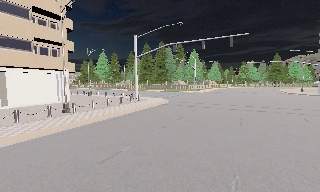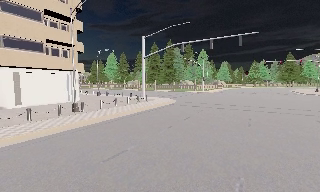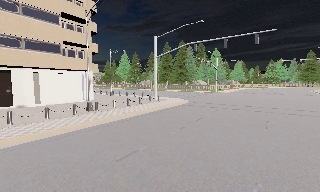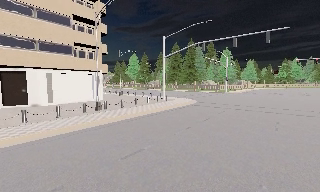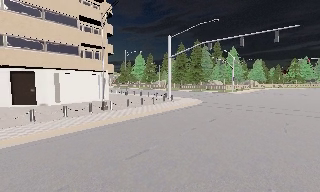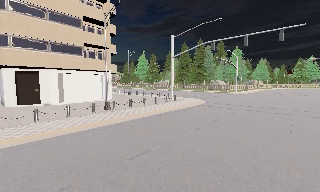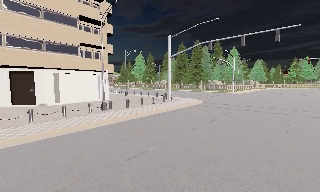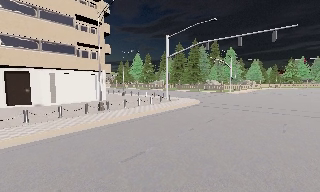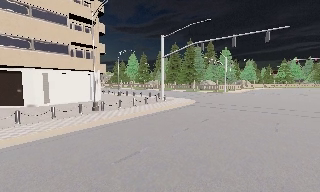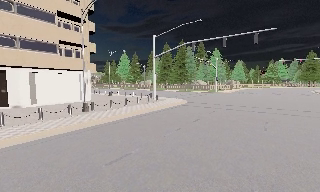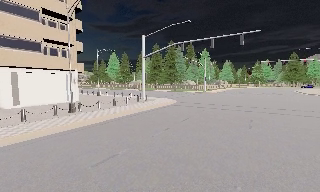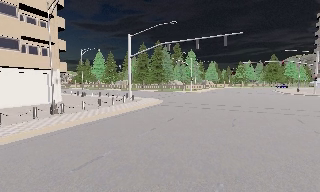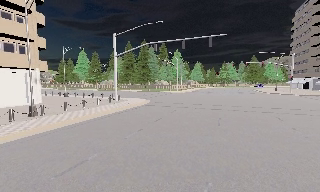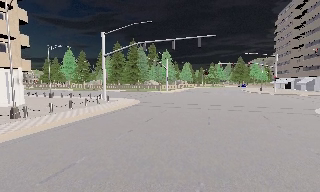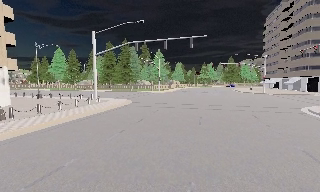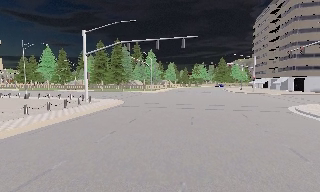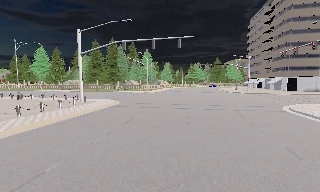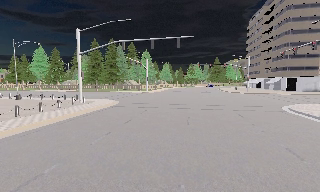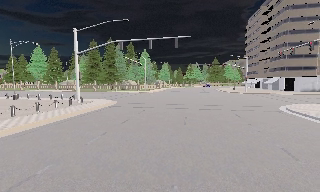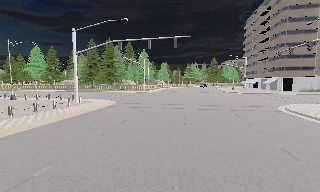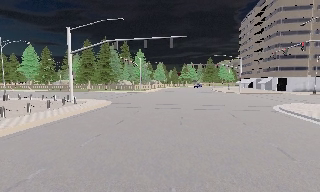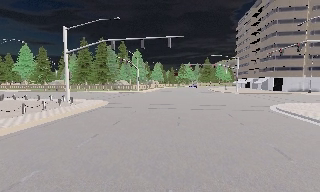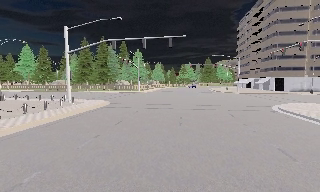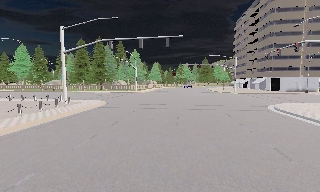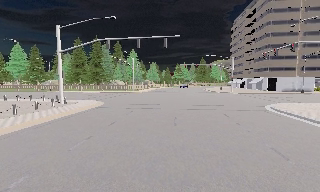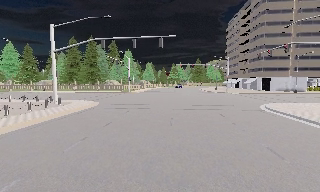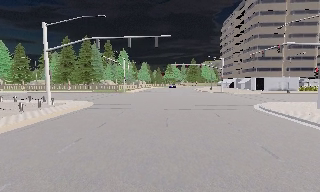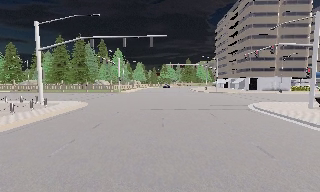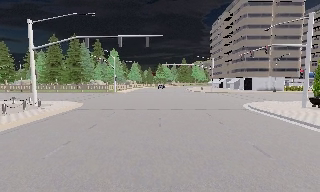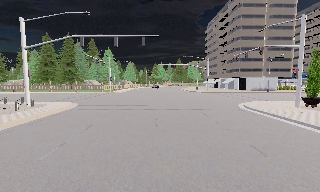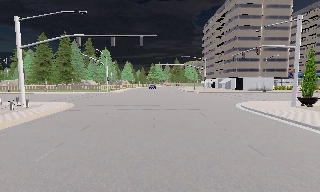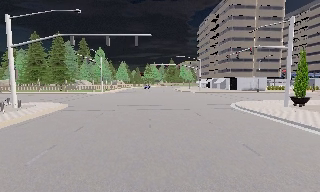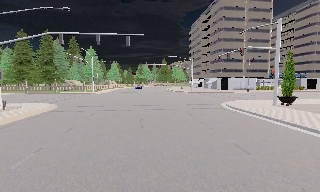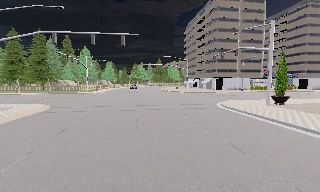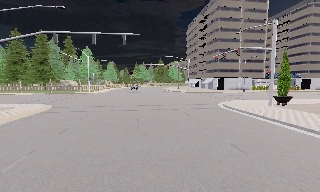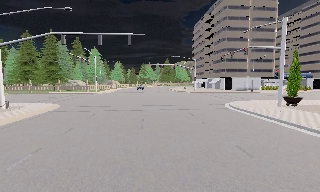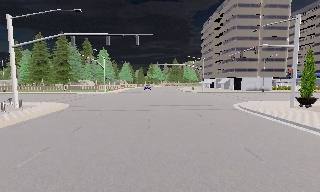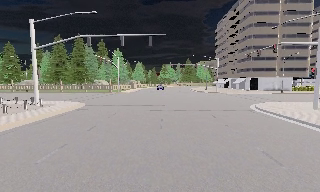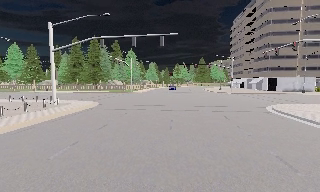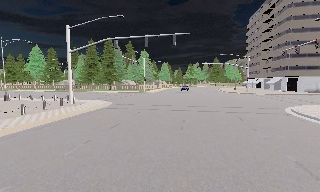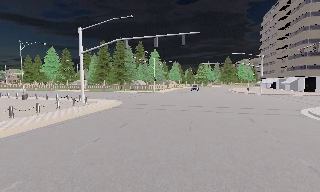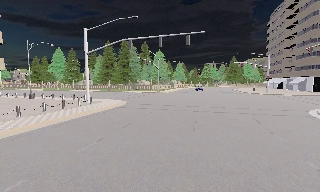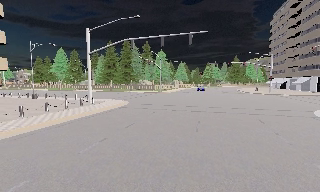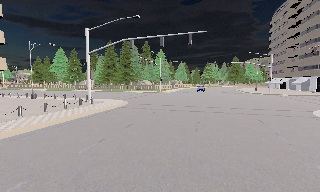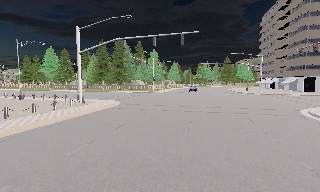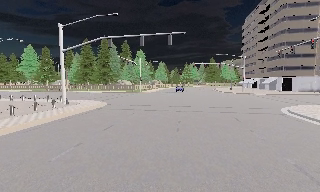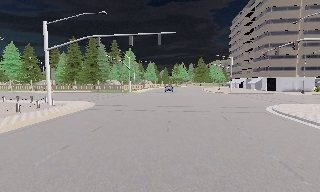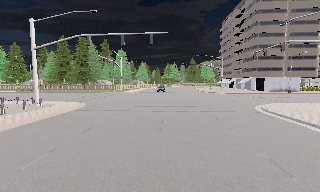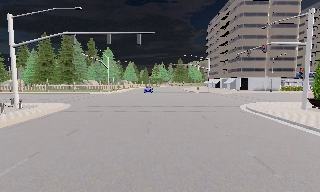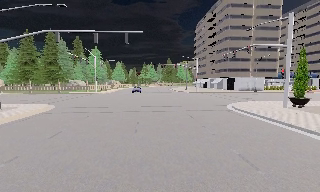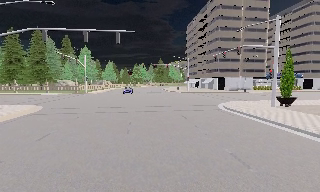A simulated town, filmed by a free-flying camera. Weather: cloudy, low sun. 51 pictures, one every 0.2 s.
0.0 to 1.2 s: The camera swings to its left by about 15 degrees, and the scene slides to the right.
1.2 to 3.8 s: The camera pans to its right, which is clockwise from overhead, by about 30 degrees. It travels forward, about 0.5 m, so what stands in front looms larger.
3.8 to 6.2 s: The scene slides to the left, as the camera pans about 15 degrees to its right. It travels forward, about 0.5 m, so what stands in front looms larger.
6.2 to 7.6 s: The scene slides to the right, as the camera pans about 10 degrees to its left.
7.6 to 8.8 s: The camera shifts only a little, or ends up much as it began.
8.8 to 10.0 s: The camera swings to its right by about 20 degrees, and the scene slides to the left.
The film runs forward here.
